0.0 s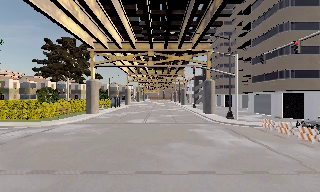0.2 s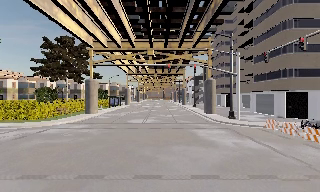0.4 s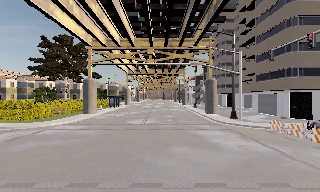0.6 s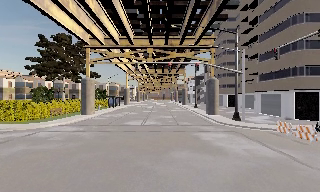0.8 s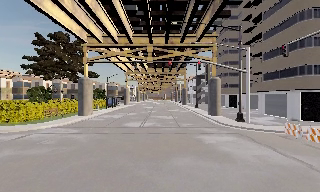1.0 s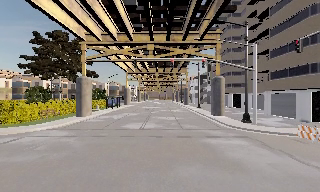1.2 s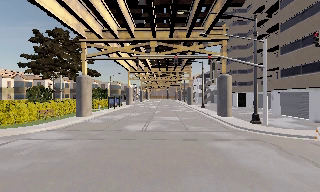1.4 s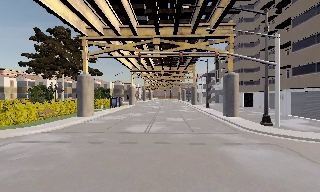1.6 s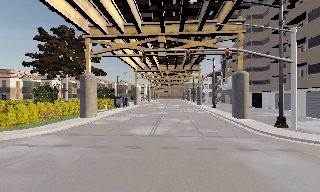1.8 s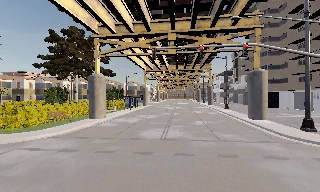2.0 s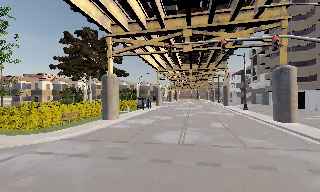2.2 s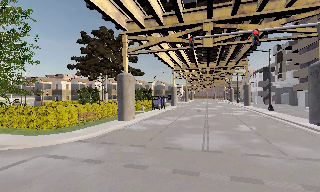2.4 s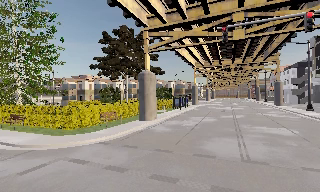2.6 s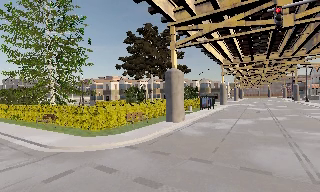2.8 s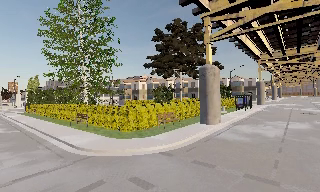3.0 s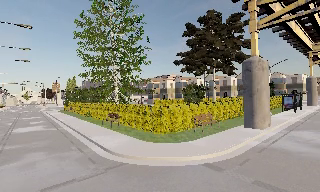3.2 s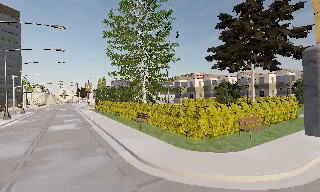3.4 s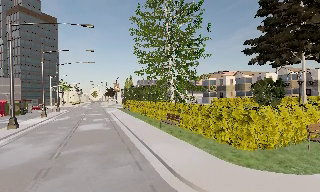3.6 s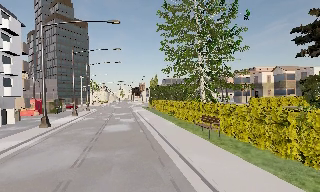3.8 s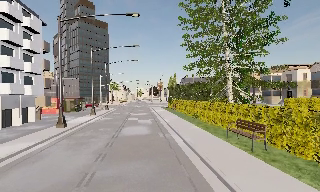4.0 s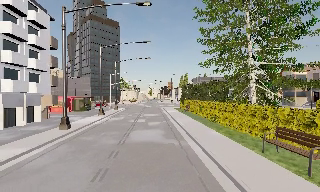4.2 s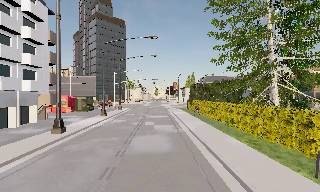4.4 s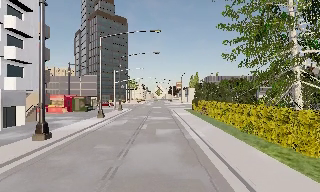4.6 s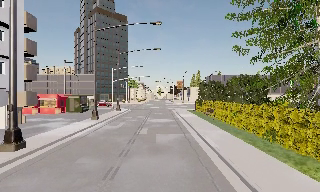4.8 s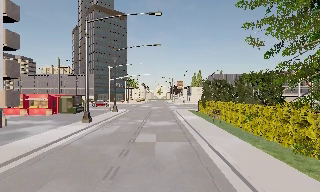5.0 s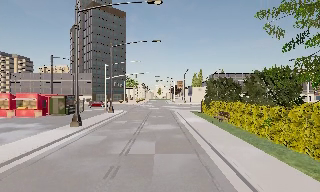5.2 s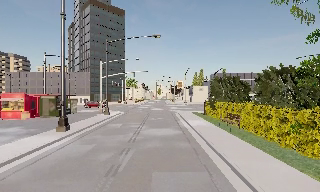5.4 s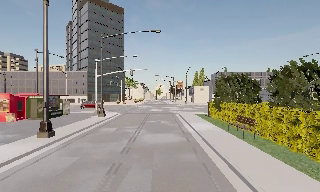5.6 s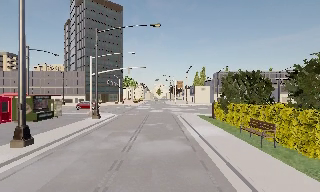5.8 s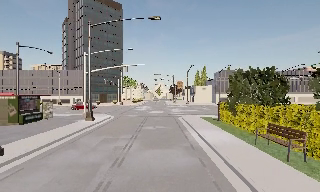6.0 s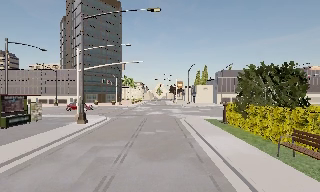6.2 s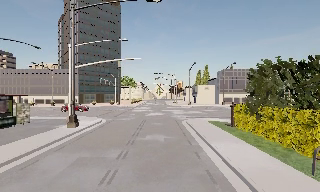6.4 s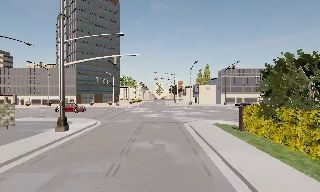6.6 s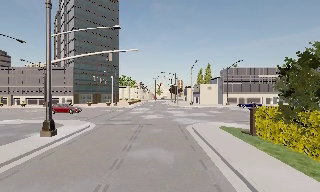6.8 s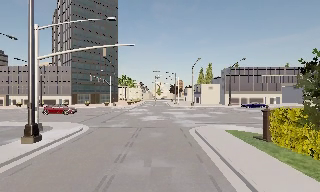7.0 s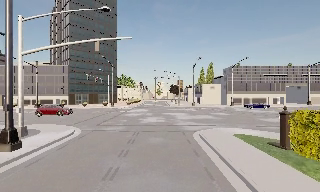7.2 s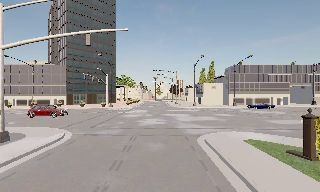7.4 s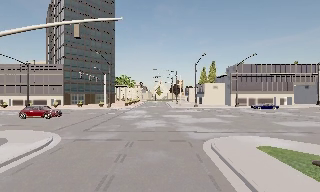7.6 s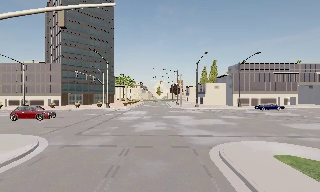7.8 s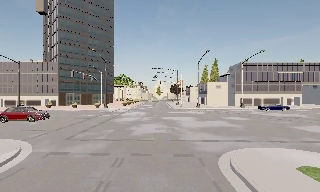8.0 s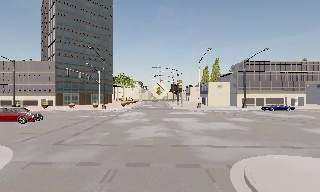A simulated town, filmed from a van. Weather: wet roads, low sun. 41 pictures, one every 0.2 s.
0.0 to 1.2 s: The camera travels forward, about 4.5 m, so what stands in front looms larger. It gains speed.
1.2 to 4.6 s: The camera swings to its left by about 90 degrees, and the scene slides to the right. It travels forward, about 25 m. It gains speed.
4.6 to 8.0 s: The camera travels forward, about 25 m, so what stands in front looms larger.
The film runs forward here.
